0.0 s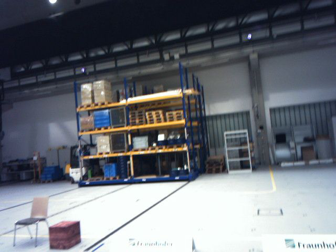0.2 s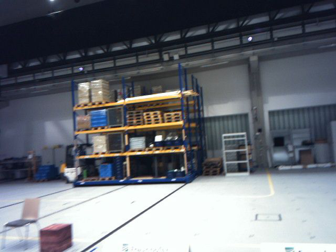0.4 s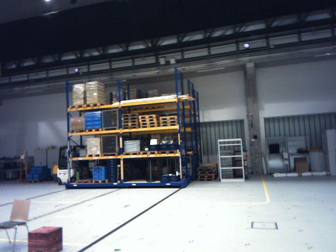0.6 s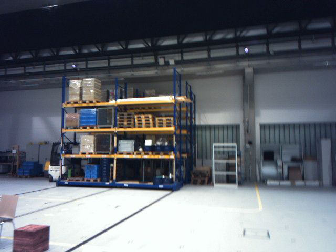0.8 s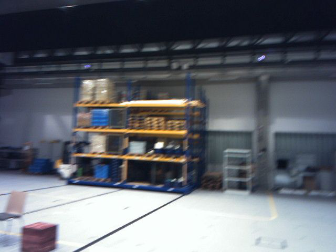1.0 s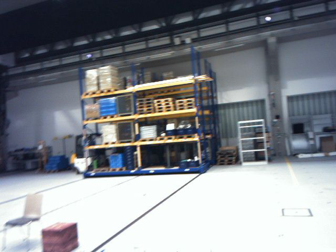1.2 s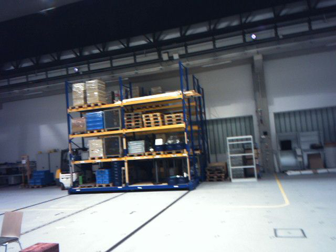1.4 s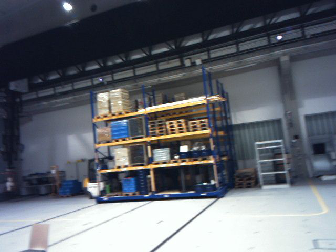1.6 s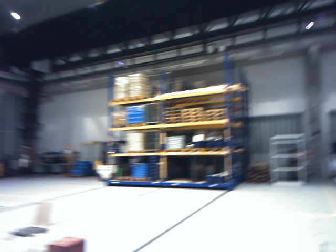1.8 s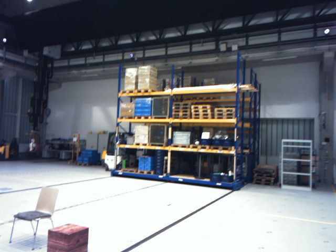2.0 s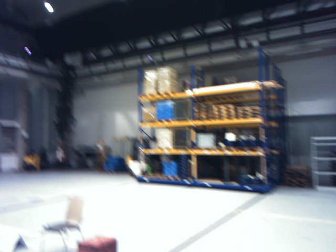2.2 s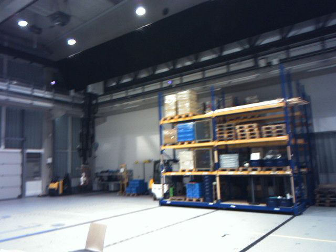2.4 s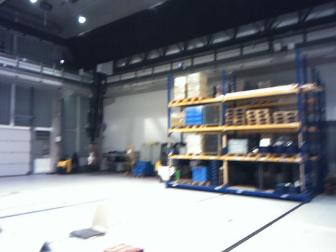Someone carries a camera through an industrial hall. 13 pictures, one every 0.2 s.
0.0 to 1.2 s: The camera travels forward, about 1 m, so what stands in front looms larger.
1.2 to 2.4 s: The camera swings to its left by about 20 degrees, and the scene slides to the right. It travels forward, about 1 m, so what stands in front looms larger.
The film runs forward here.
